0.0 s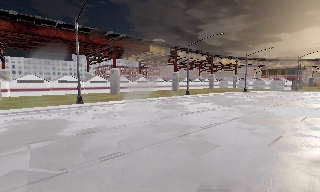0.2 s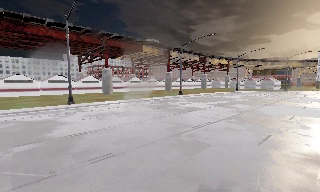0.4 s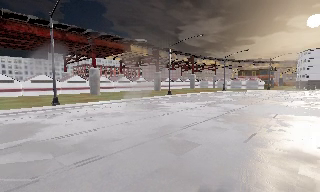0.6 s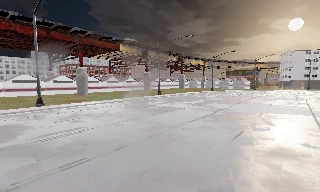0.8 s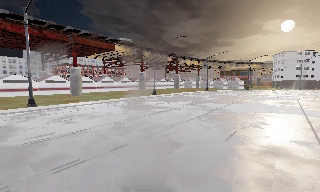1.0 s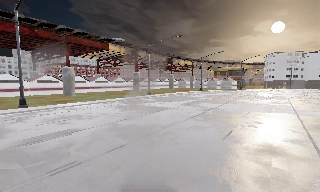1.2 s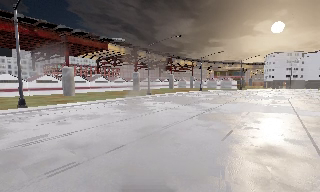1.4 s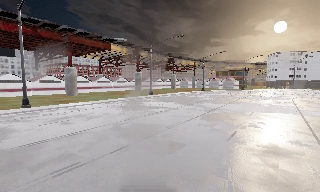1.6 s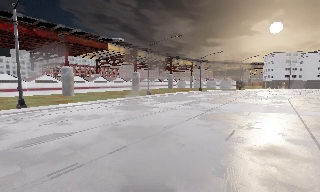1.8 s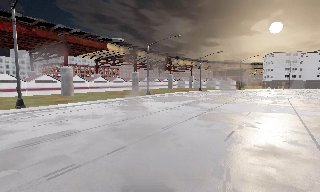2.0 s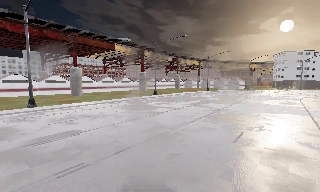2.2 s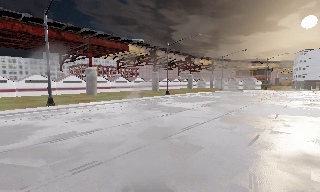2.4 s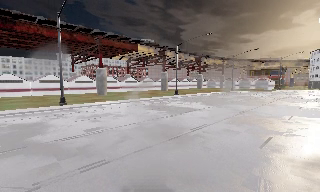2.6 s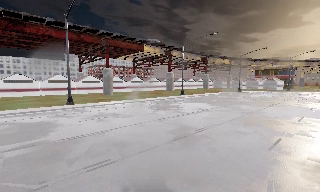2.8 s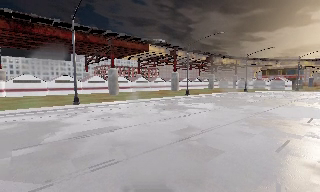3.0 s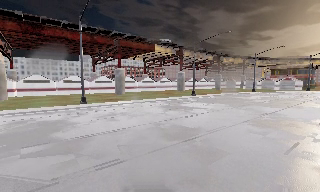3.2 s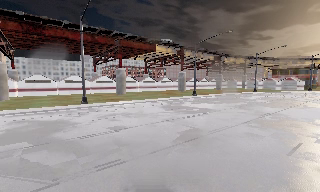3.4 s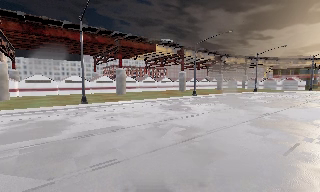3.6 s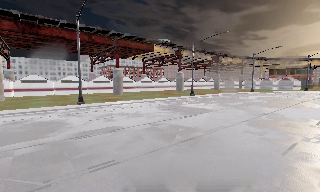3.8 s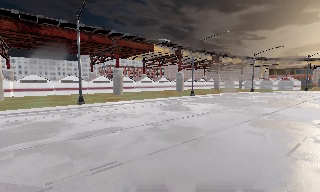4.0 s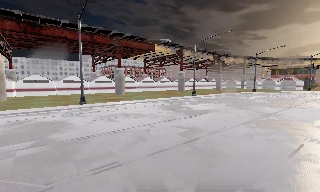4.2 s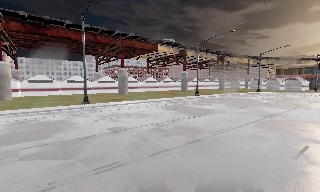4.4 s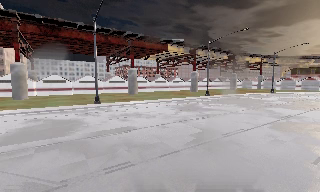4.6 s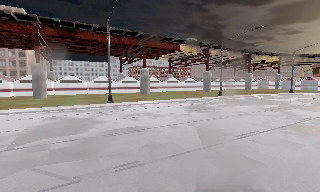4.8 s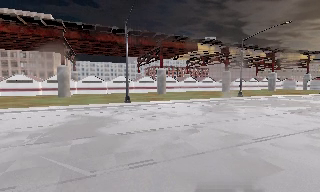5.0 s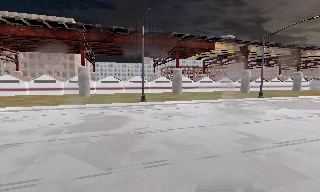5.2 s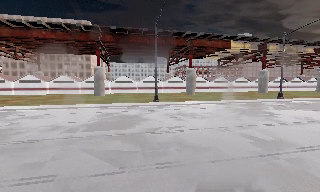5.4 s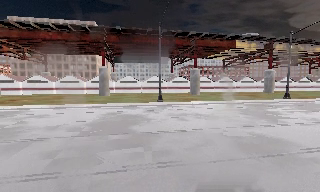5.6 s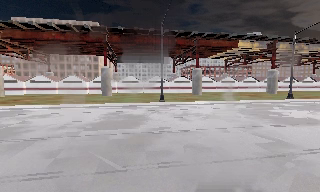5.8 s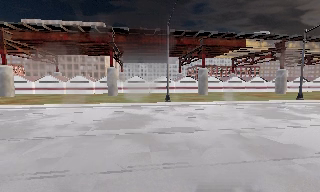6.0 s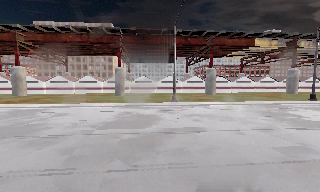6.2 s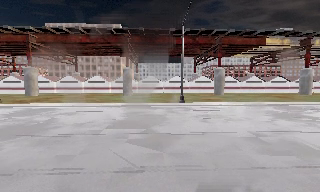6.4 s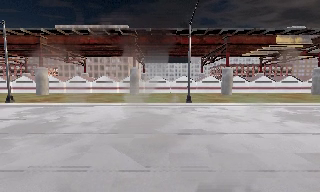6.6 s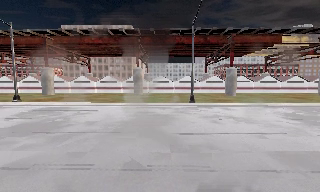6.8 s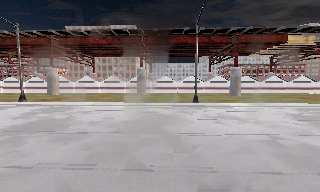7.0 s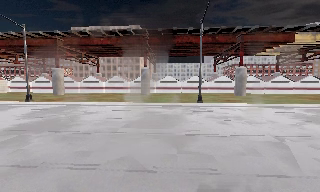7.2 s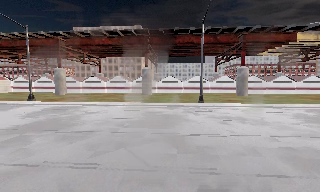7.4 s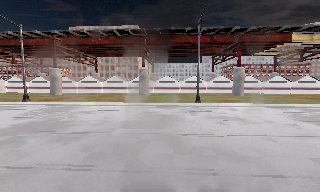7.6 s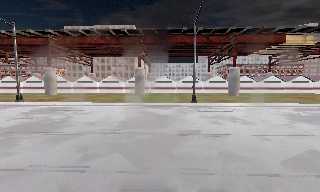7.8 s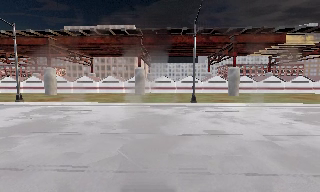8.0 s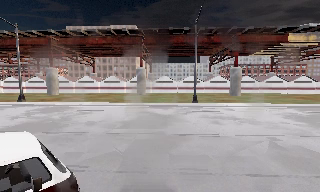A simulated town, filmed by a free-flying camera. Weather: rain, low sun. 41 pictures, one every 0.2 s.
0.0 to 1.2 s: The camera pans to its right, which is clockwise from overhead, by about 15 degrees.
1.2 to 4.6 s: The camera pans to its left, which is counterclockwise from overhead, by about 25 degrees. It travels forward, about 0.5 m, so what stands in front looms larger.
4.6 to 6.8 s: The scene slides to the right, as the camera pans about 30 degrees to its left. It travels to its right, about 0.5 m.
6.8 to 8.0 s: The camera shifts only a little, or ends up much as it began.
The film runs forward here.
